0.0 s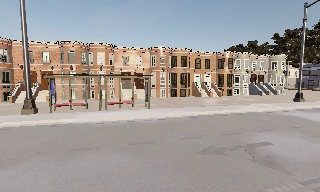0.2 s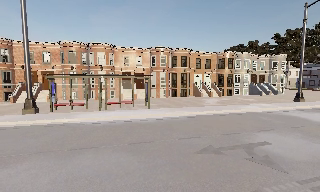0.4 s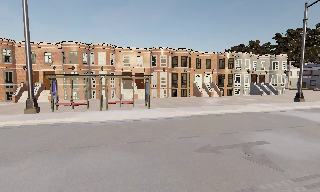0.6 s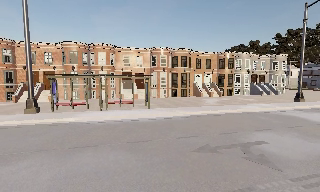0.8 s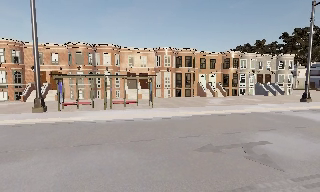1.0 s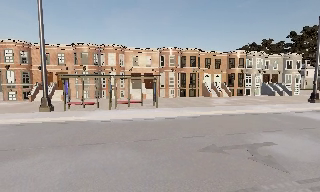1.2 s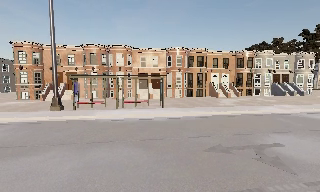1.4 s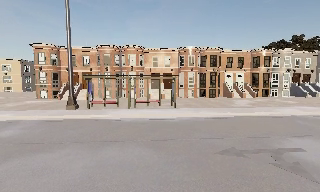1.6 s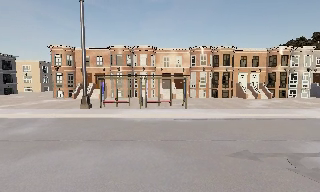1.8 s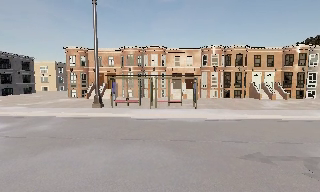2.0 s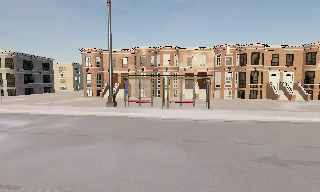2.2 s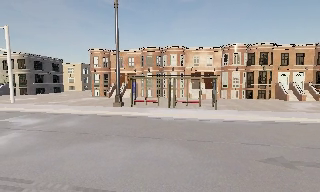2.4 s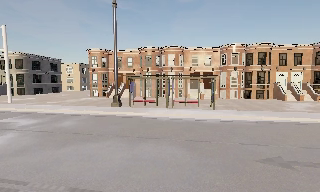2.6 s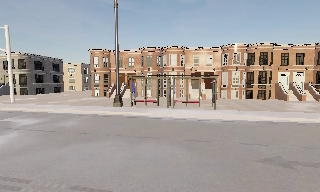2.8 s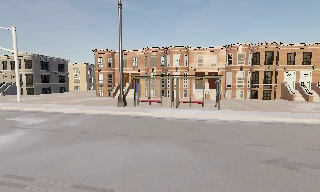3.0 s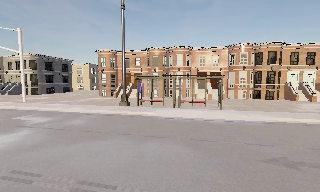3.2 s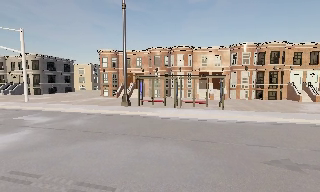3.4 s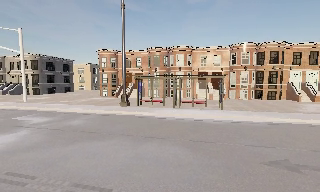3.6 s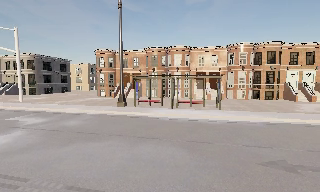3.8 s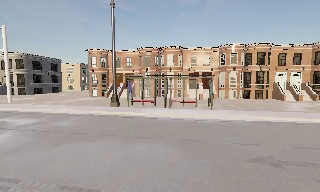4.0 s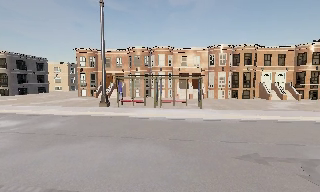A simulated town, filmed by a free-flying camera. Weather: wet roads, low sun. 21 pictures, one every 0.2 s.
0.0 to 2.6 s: The camera pans to its left, which is counterclockwise from overhead, by about 25 degrees. It travels to its right, about 0.5 m.
2.6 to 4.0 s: The camera shifts only a little, or ends up much as it began.
The film runs forward here.
